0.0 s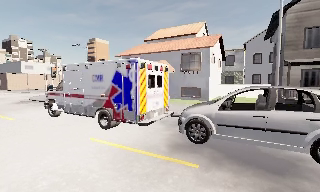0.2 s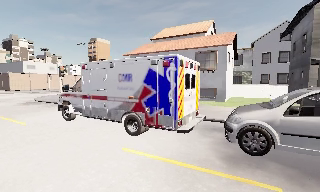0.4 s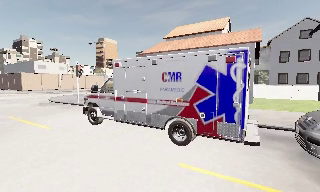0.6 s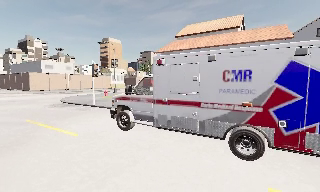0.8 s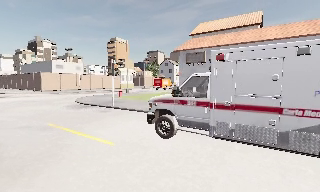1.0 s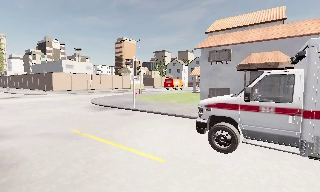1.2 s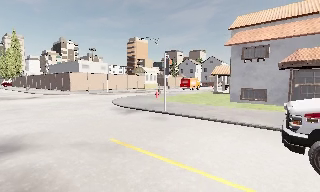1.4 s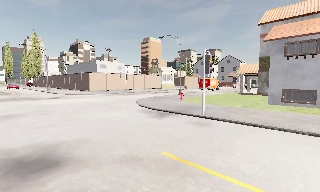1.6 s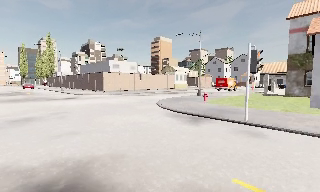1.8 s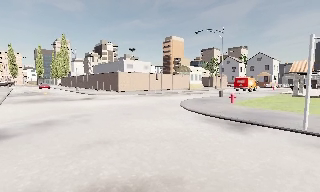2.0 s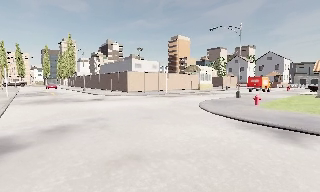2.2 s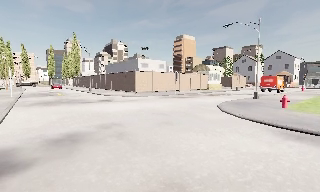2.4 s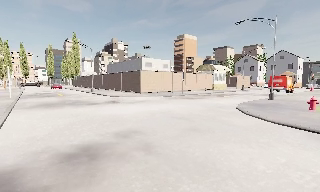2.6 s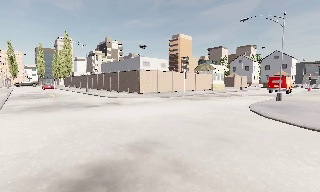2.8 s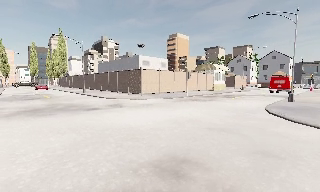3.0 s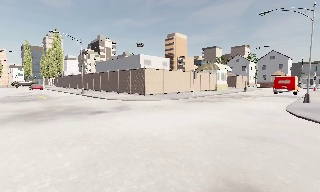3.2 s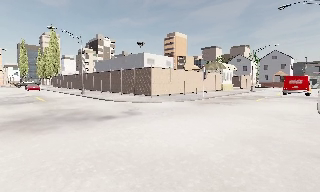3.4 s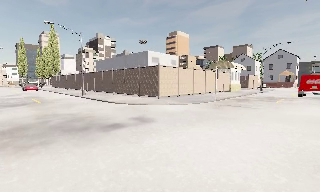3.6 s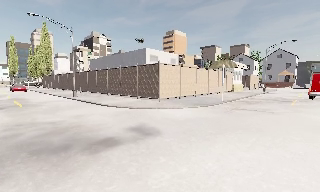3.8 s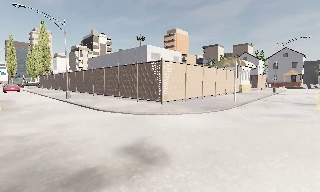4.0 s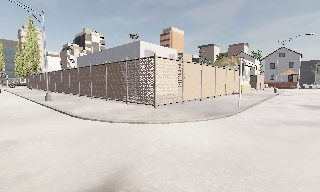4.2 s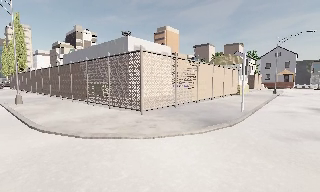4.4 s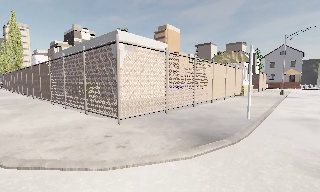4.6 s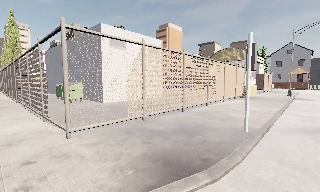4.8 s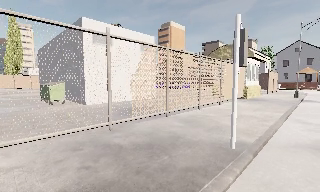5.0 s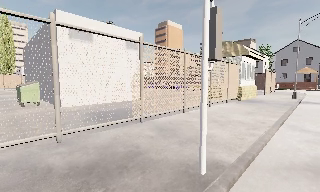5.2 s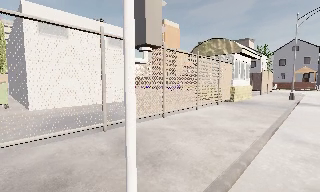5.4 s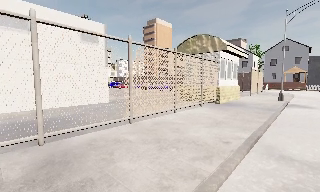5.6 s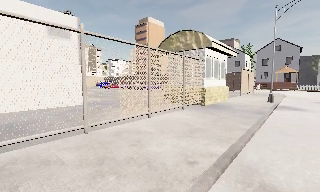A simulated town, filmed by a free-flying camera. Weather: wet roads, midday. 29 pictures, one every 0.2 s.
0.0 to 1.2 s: The camera travels to its left and forward, about 9 m, so close, fixed things drift to the right.
1.2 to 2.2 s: The scene slides to the right, as the camera pans about 15 degrees to its left. It travels to its left and forward, about 7 m, so close, fixed things drift to the right.
2.2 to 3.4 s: The camera travels forward and to its left, about 9 m, so what stands in front looms larger.
3.4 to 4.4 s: The camera travels forward, about 9 m, so what stands in front looms larger.
4.4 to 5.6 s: The camera travels forward and to its right, about 10 m, so what stands in front looms larger.
The film runs backward here.
